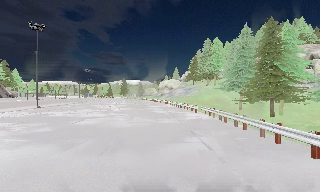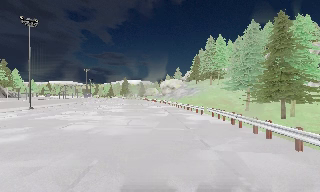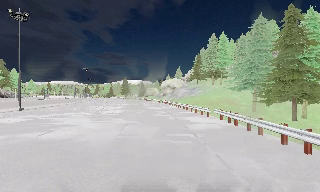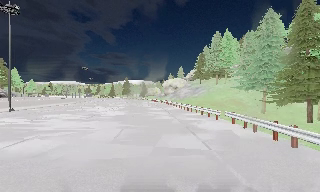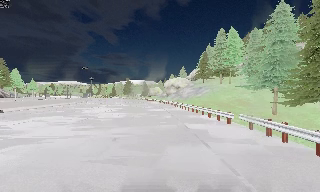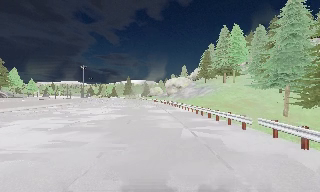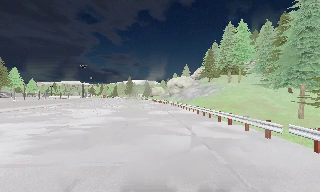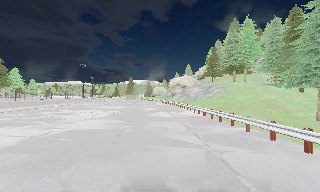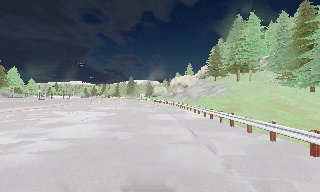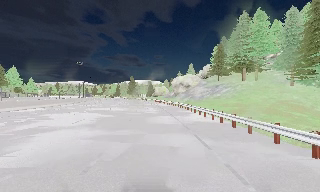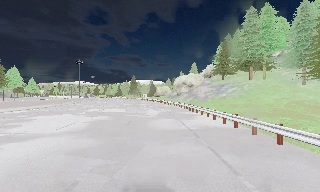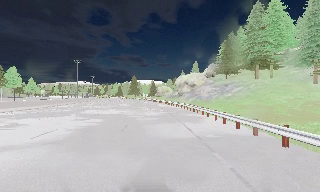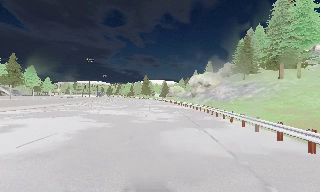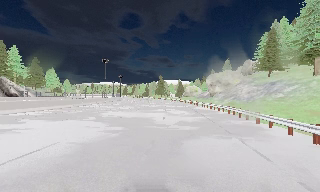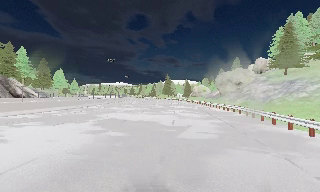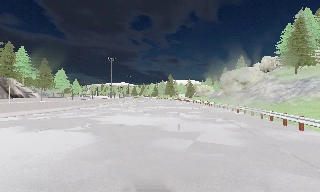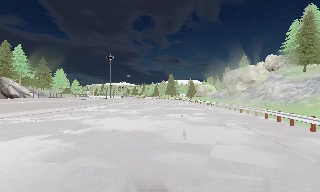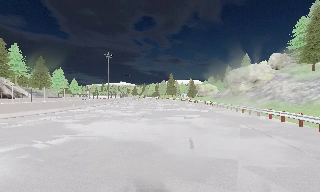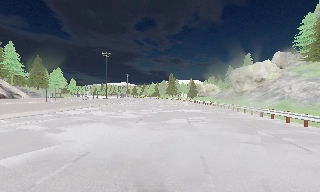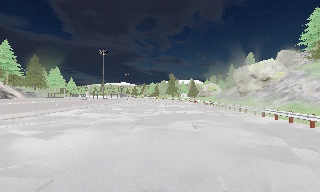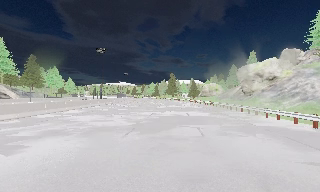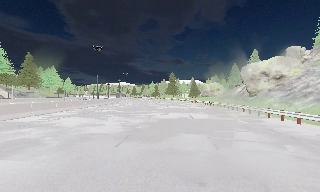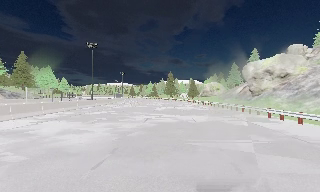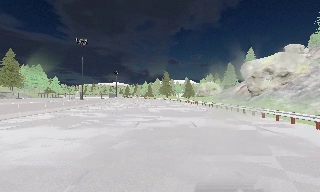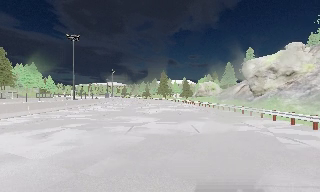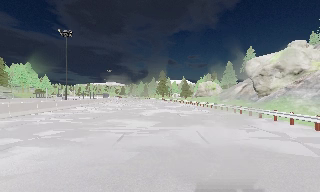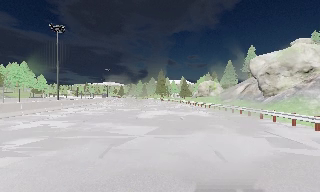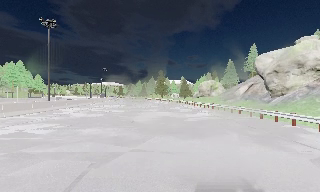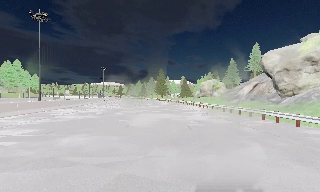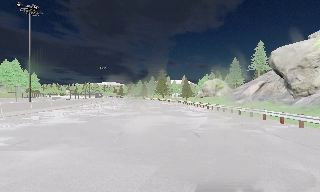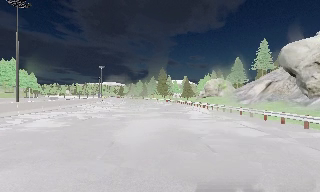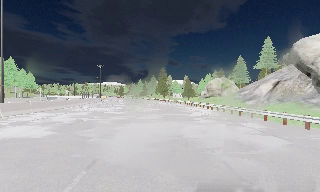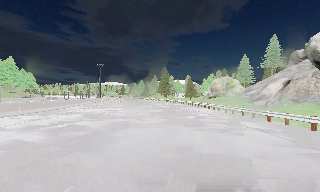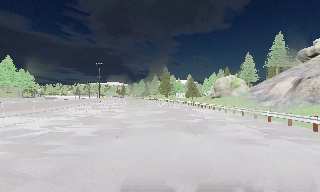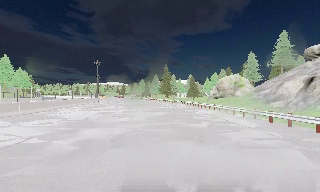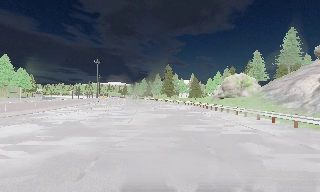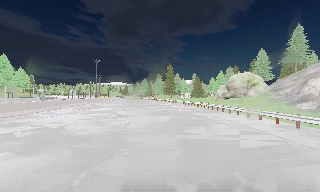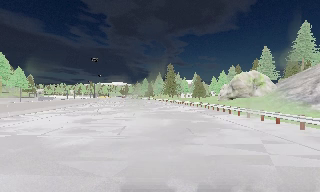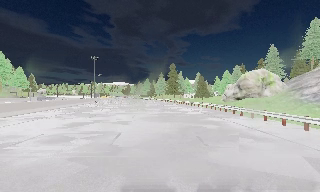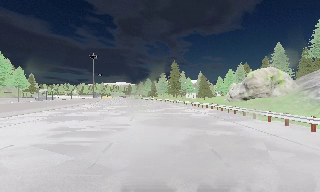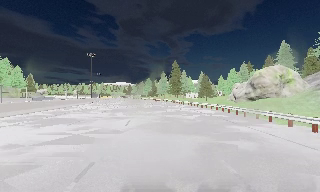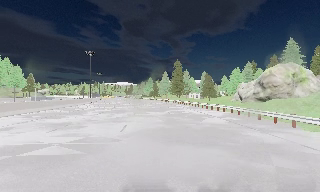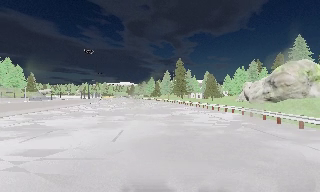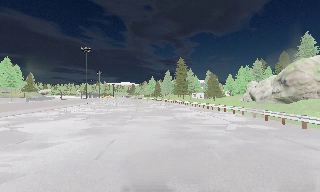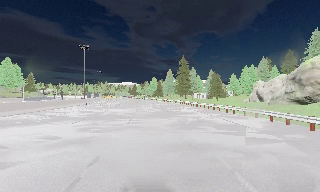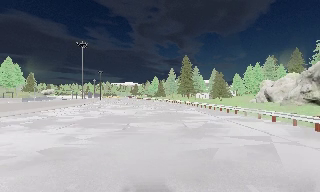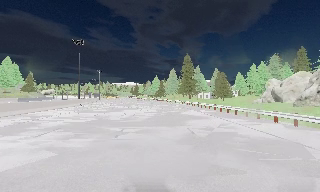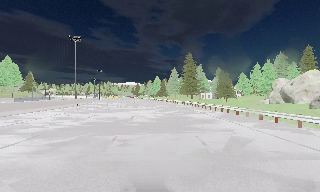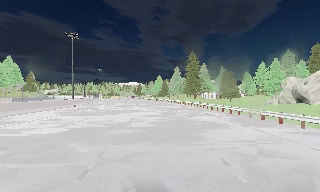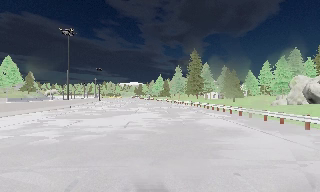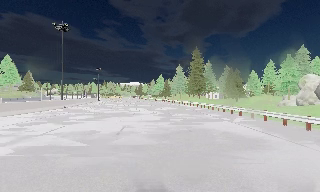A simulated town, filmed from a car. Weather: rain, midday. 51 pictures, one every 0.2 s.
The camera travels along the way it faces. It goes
forward.
0.0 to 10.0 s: The camera pans to its left, which is counterclockwise from overhead, by about 20 degrees. It travels forward, about 85 m, so what stands in front looms larger.
The film runs forward here.
